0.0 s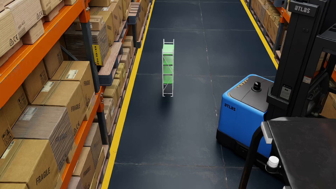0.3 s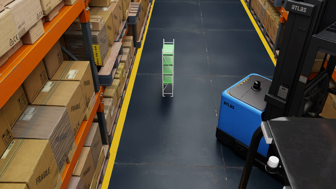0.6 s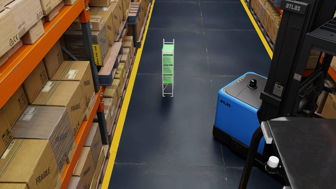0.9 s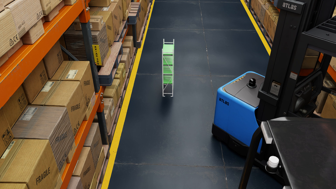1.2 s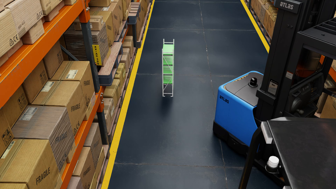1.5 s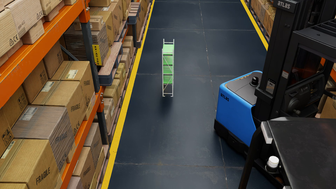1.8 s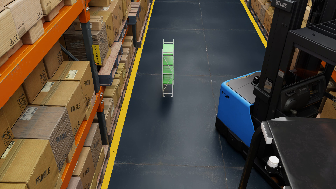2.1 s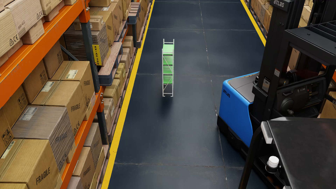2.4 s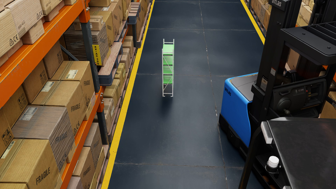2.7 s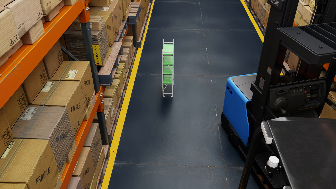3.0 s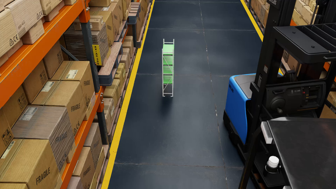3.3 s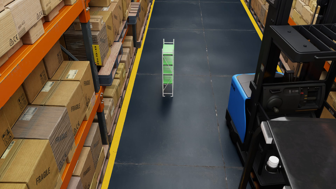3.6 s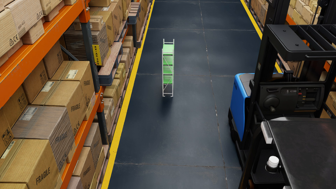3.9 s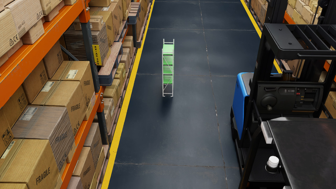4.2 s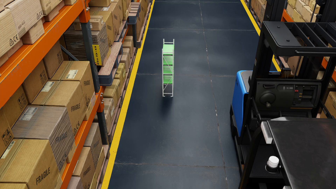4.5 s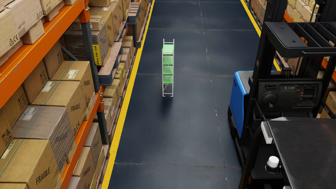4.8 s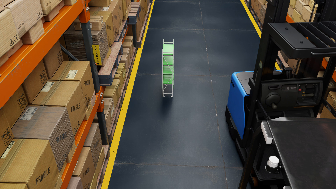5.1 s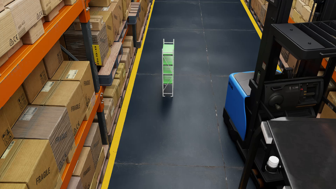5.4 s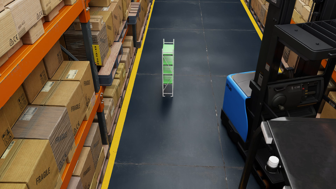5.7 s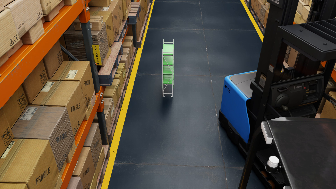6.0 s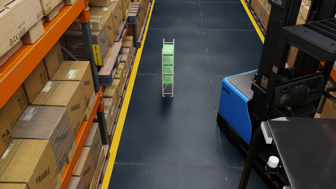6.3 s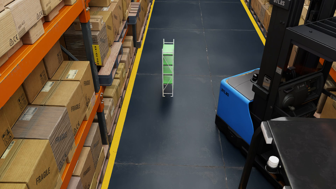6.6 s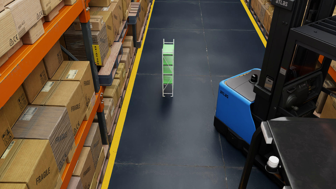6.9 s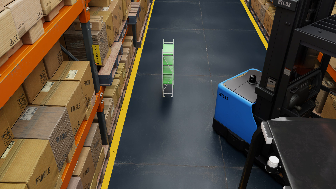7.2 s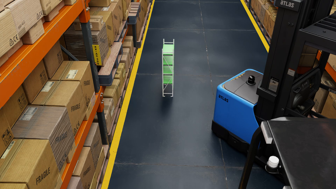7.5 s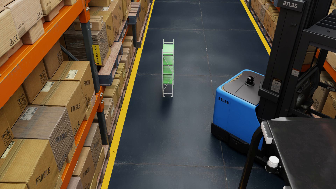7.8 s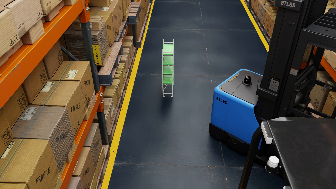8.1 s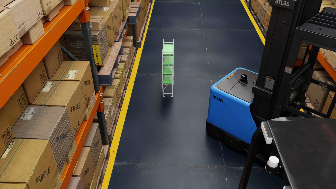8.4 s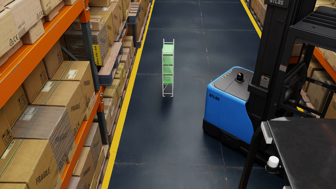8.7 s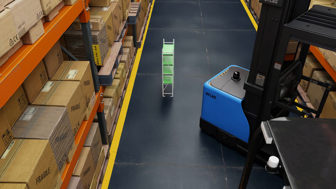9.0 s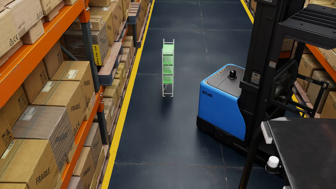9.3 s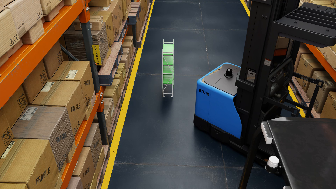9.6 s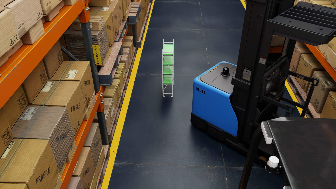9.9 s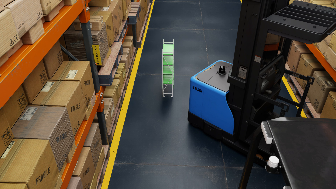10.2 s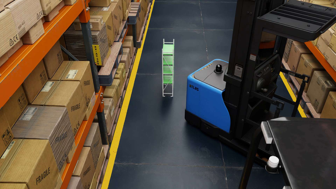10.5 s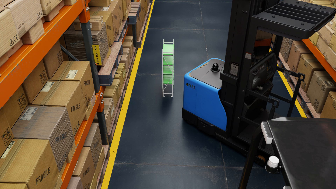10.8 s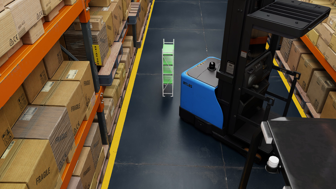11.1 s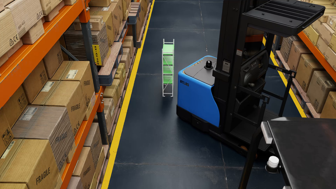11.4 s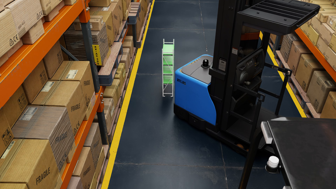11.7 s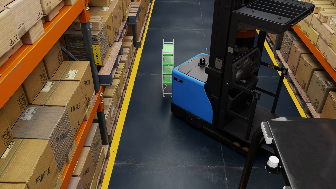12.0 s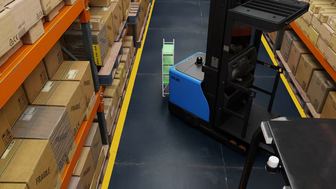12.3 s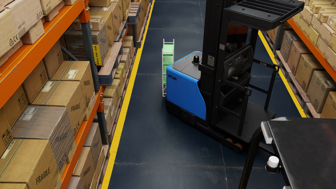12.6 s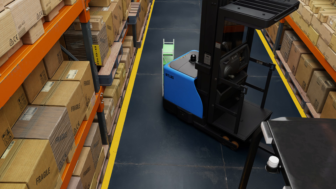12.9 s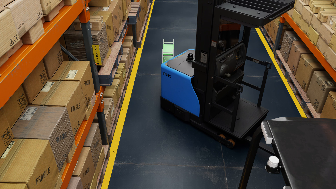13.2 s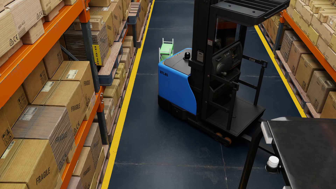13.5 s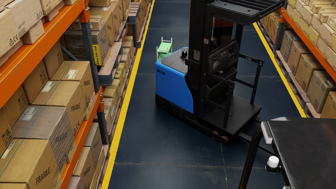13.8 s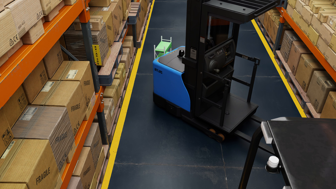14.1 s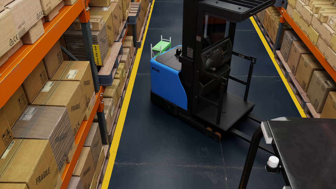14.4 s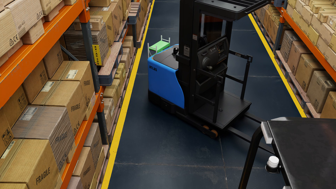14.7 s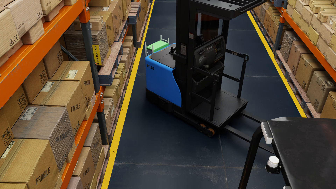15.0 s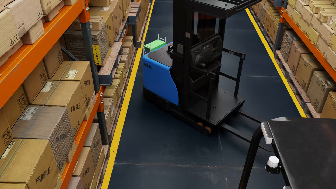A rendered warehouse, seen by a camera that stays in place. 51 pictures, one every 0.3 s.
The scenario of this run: A forklift runs into an object in its way.
